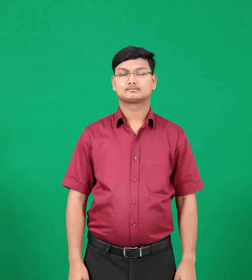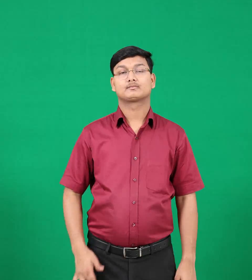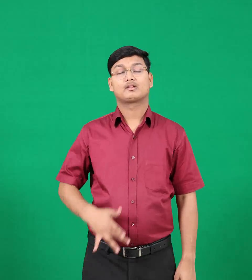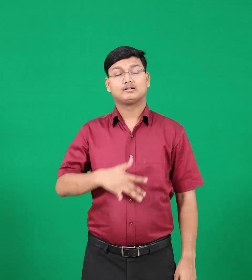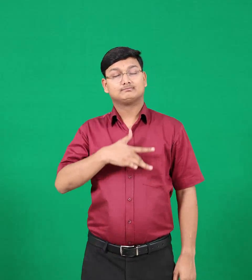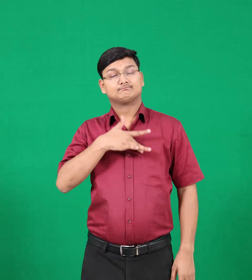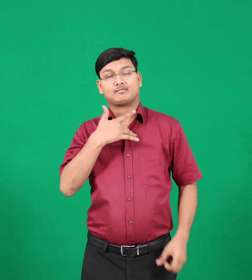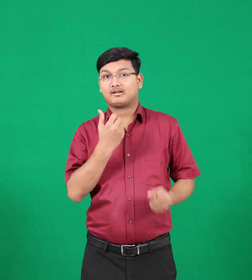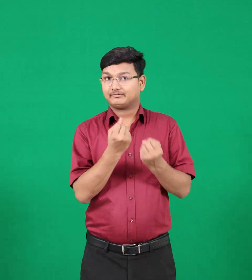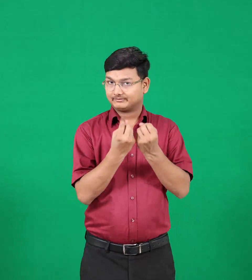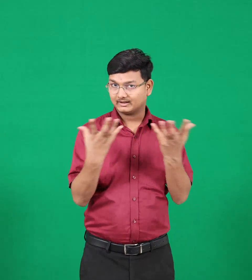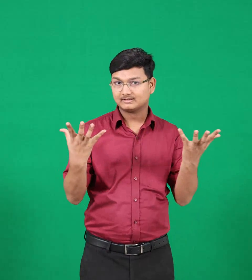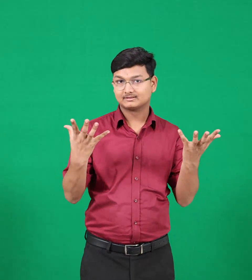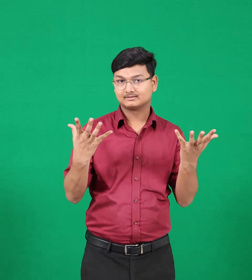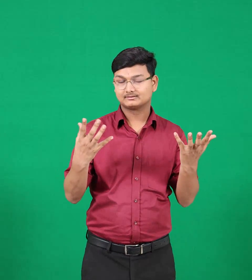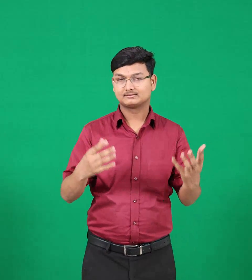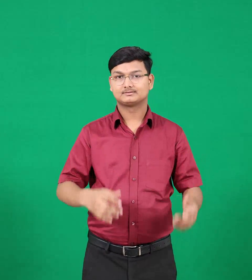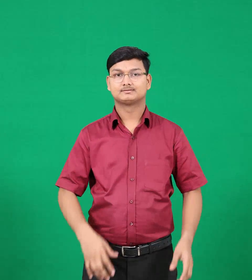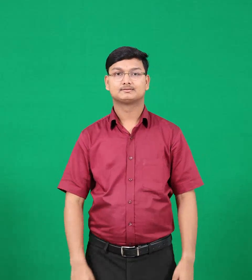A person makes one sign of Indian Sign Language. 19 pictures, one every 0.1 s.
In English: feels
